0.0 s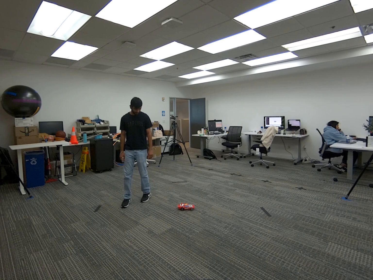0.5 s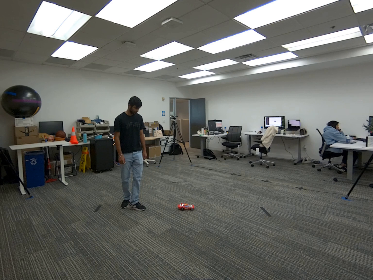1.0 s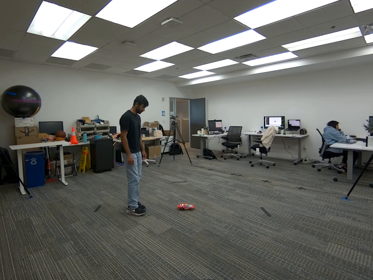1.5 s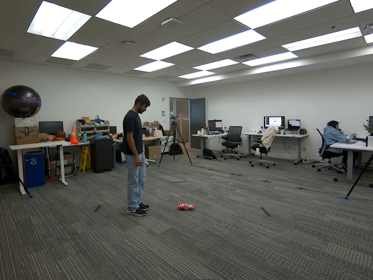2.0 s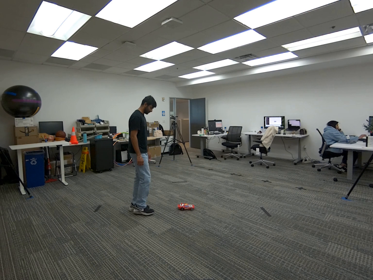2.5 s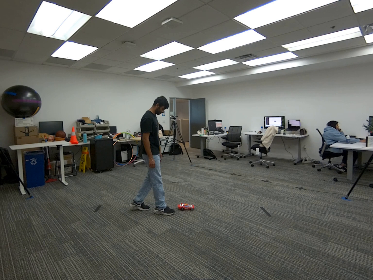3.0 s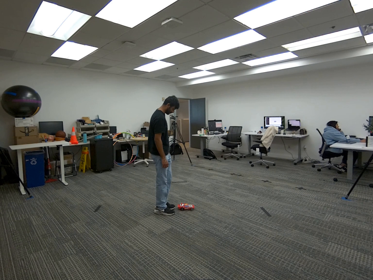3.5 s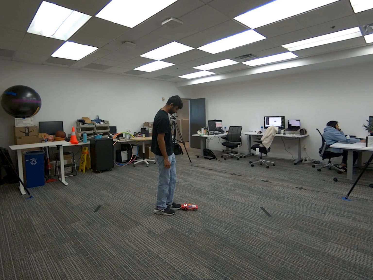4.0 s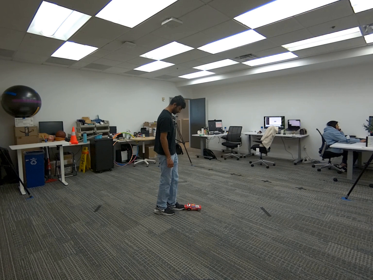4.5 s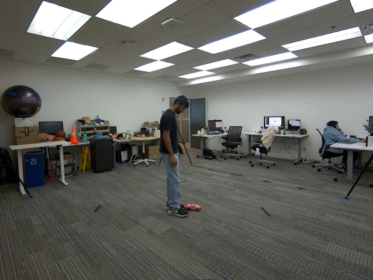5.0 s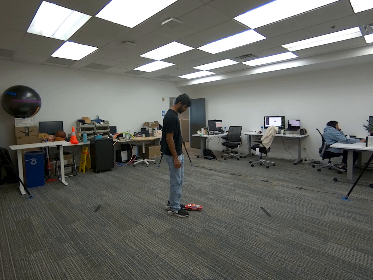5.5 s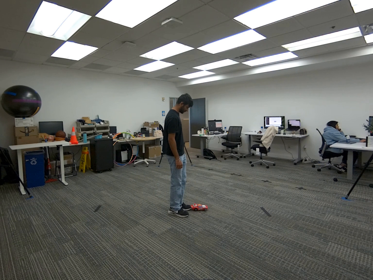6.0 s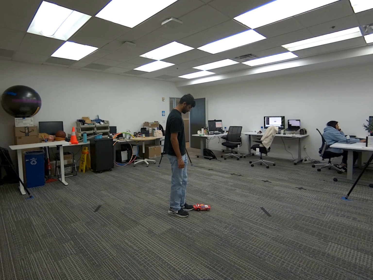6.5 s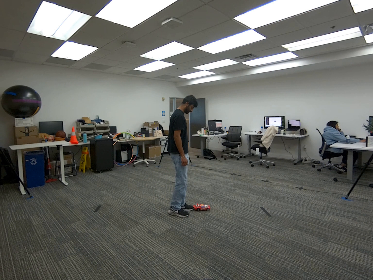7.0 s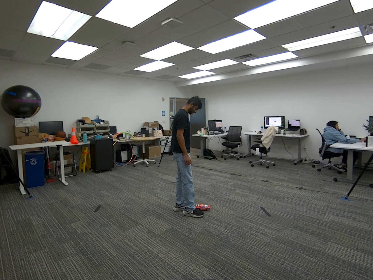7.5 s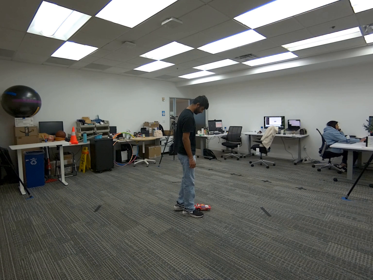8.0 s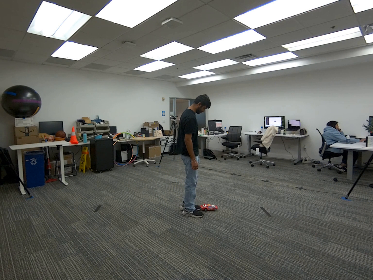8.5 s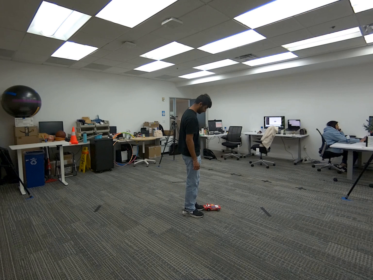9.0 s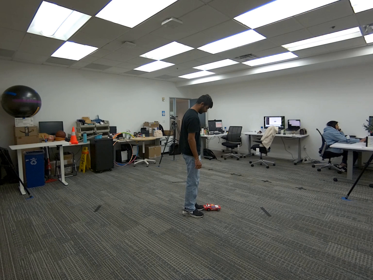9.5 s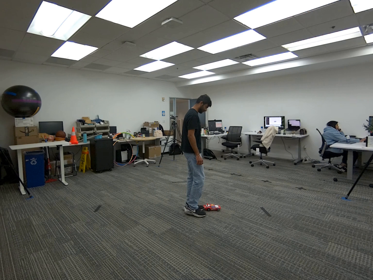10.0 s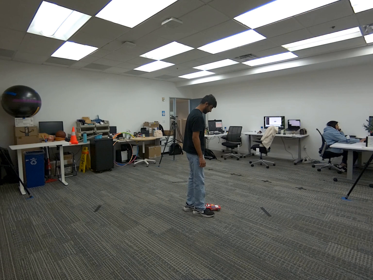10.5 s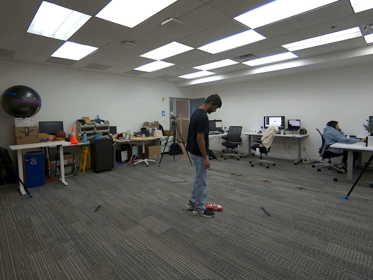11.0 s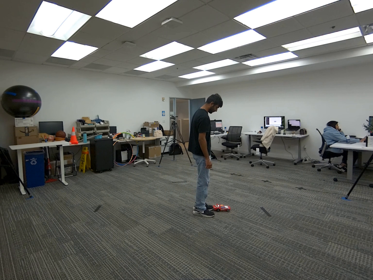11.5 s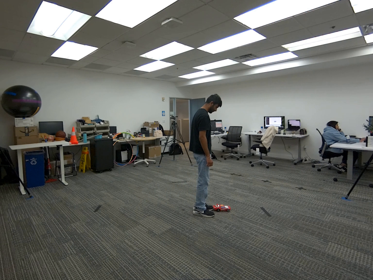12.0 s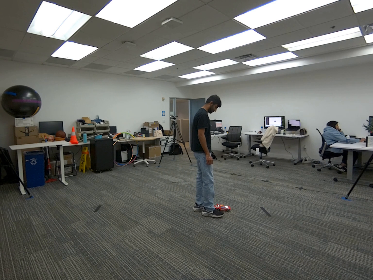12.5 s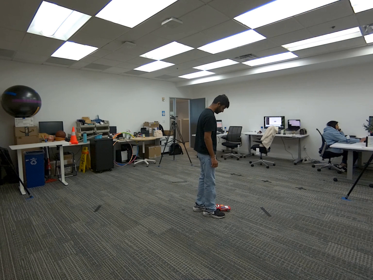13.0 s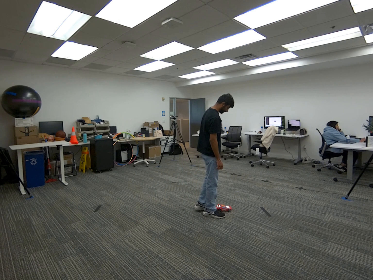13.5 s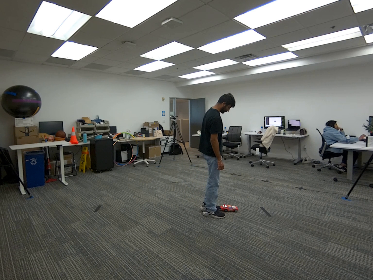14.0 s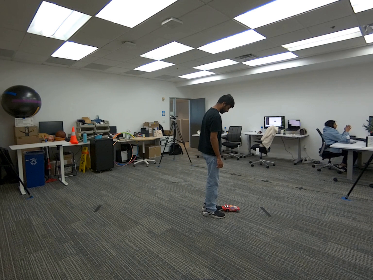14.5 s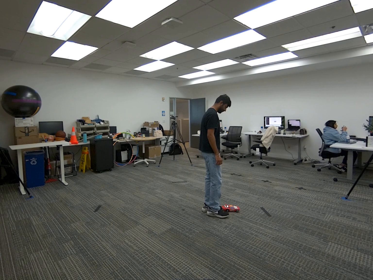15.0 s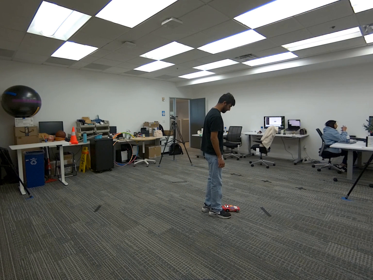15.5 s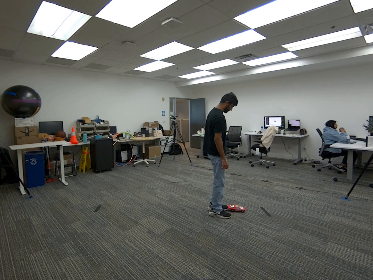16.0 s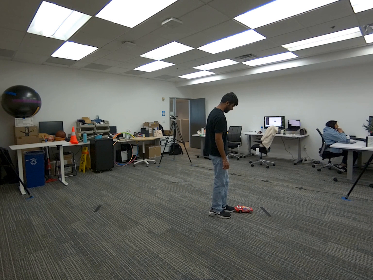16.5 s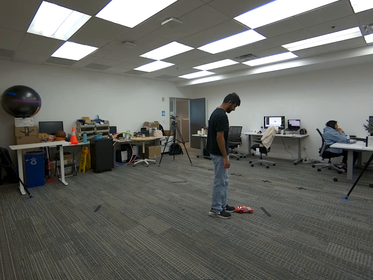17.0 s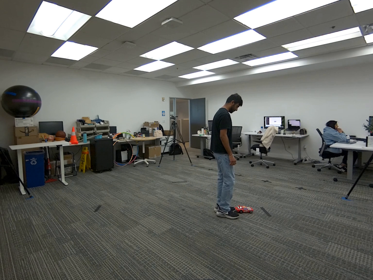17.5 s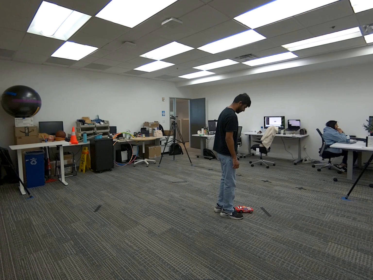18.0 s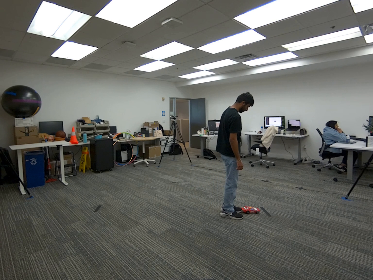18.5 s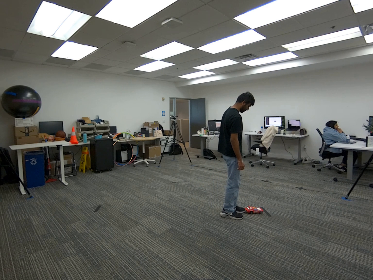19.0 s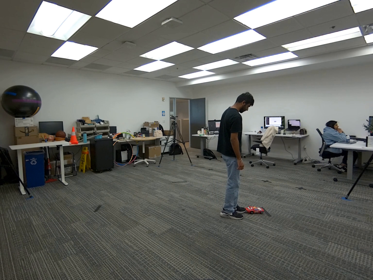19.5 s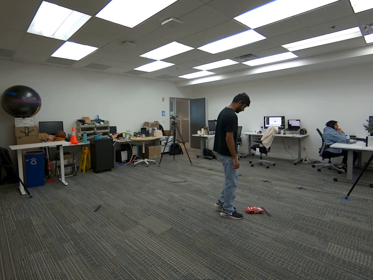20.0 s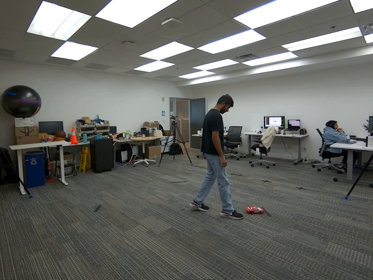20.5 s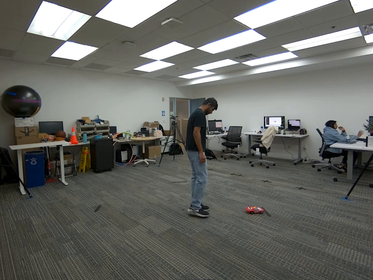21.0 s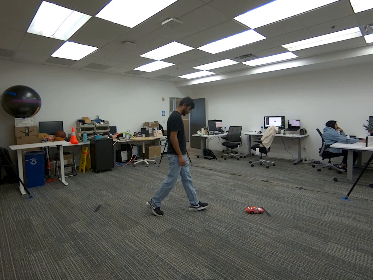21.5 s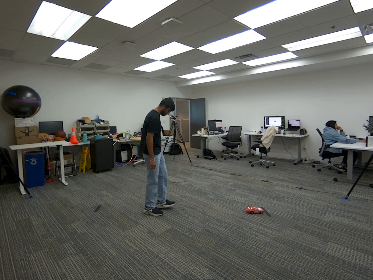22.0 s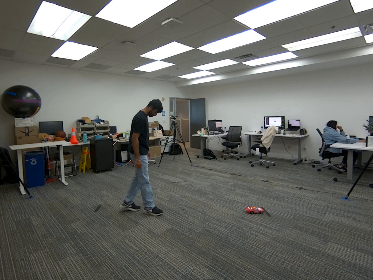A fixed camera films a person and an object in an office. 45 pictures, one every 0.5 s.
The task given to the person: Walk to the toy car on the ground, use your left foot to push the toy car around the bounding area.
